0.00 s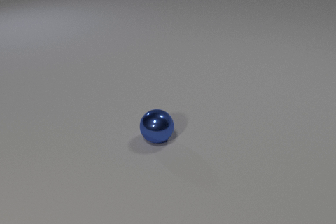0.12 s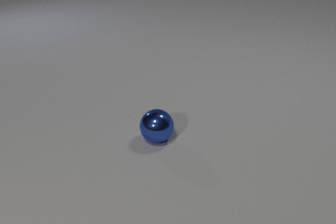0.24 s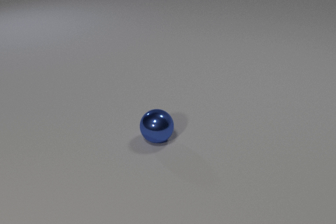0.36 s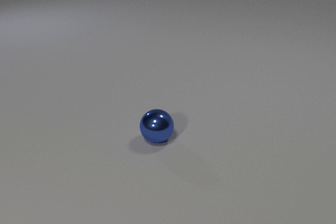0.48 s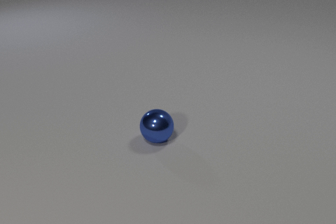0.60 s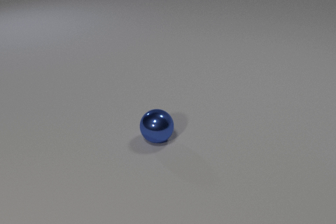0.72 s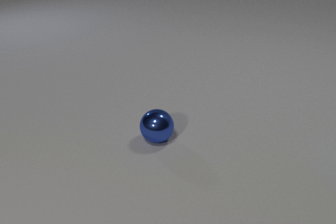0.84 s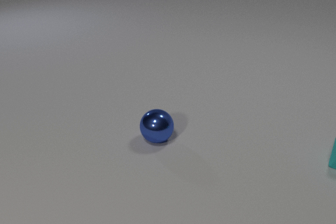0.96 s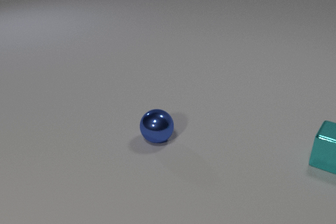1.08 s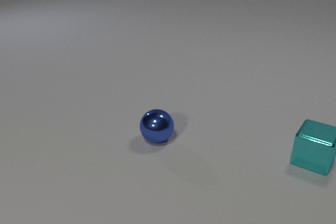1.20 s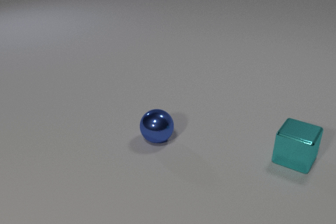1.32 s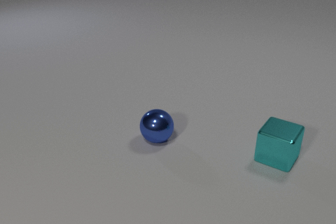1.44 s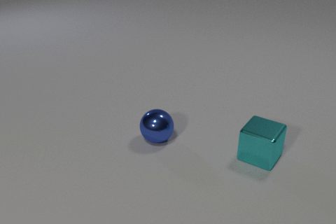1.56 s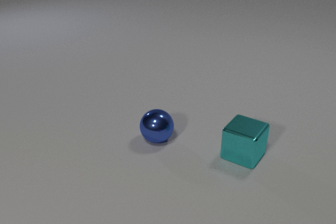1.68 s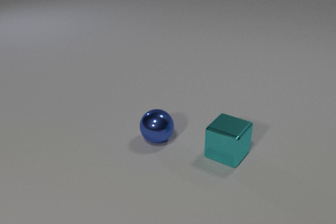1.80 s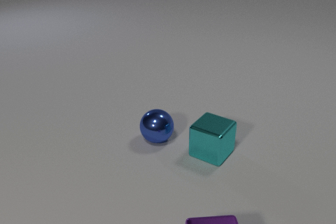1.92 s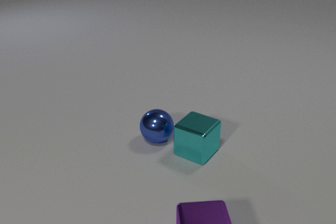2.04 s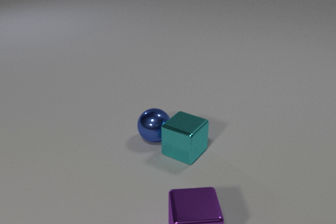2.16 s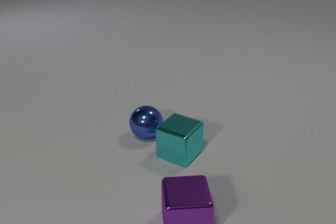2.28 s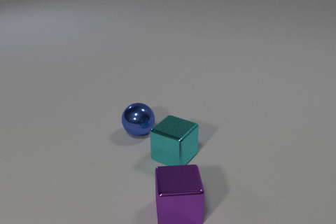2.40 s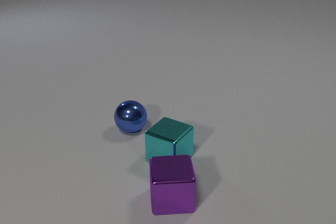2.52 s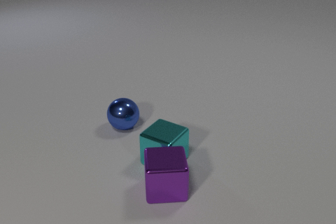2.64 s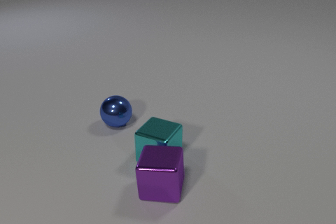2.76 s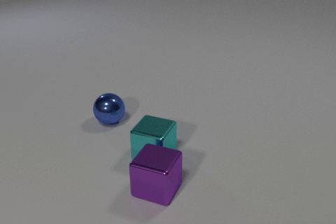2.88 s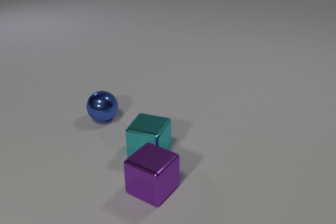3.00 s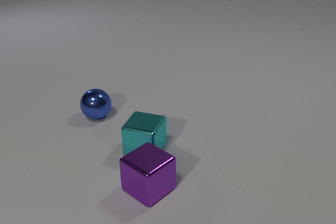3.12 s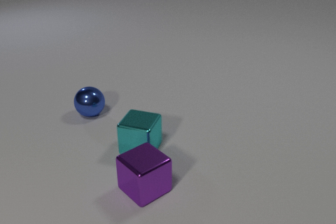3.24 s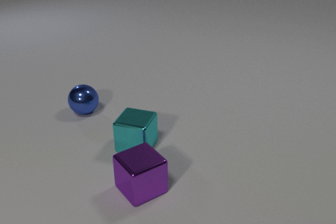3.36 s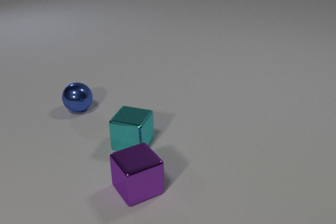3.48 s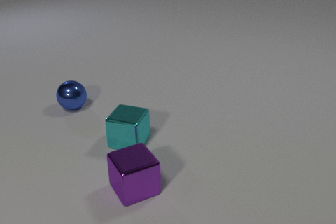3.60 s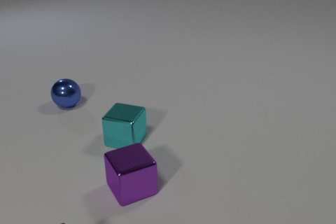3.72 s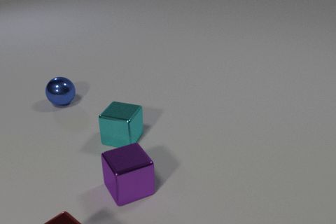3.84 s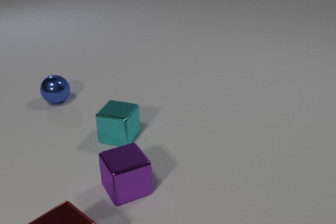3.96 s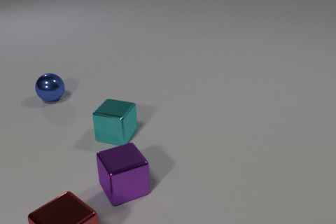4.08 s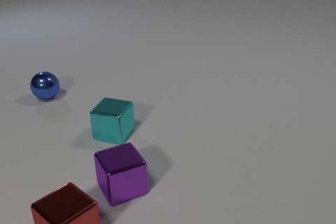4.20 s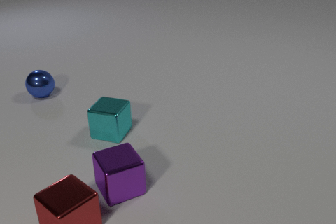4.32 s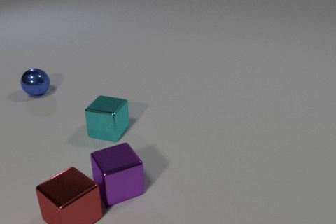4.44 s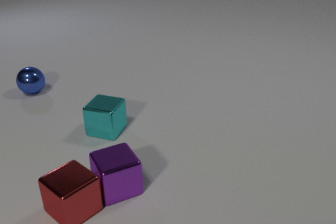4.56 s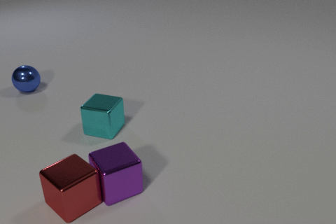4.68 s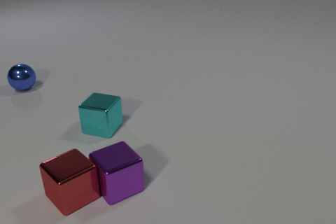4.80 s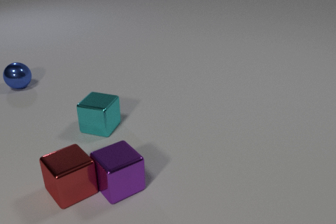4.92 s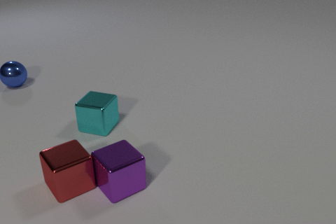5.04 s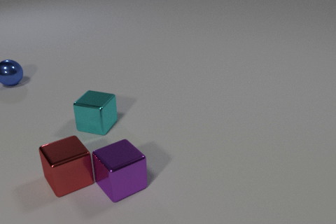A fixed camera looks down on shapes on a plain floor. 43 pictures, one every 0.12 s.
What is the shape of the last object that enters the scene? cube.
Are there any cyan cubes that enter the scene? yes.
Are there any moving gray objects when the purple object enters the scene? no.
0.00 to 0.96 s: The cyan metal cube comes in at the right edge, slides to the left.
0.96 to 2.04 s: The cyan metal cube slides to the left. The purple metal cube comes in at the bottom edge, slides away from the camera and to the left. The cyan metal cube and the blue metal sphere collide.
2.04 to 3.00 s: The cyan metal cube slides to the left. The blue metal sphere rolls to the left and away from the camera. The purple metal cube slides away from the camera and to the left, spins clockwise seen from above by about 45 degrees, its near face sliding to the left. The cyan metal cube and the purple metal cube collide.
3.00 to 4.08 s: The cyan metal cube slides away from the camera and to the left. The blue metal sphere rolls away from the camera and to the left. The purple metal cube slides to the left. The red metal cube comes in at the bottom edge, slides away from the camera.
4.08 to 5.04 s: The cyan metal cube slides away from the camera and to the left. The blue metal sphere rolls away from the camera and to the left. The red metal cube slides away from the camera. The purple metal cube and the red metal cube collide.
